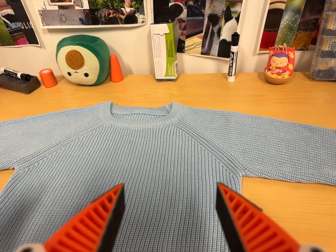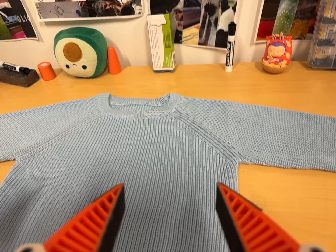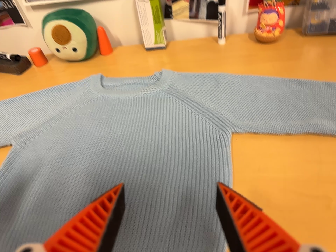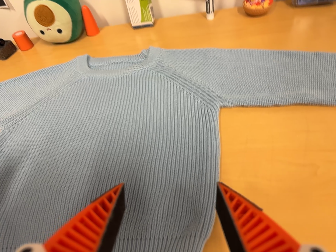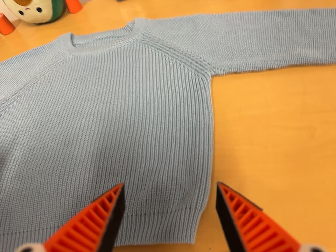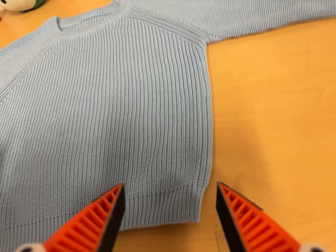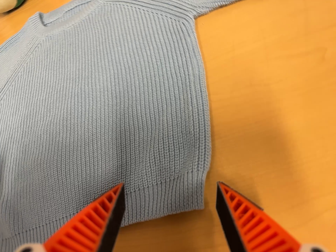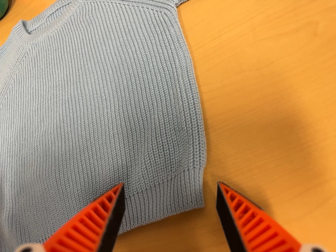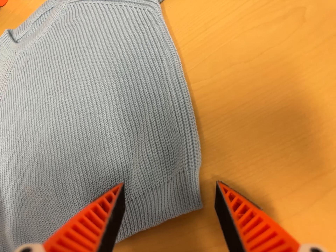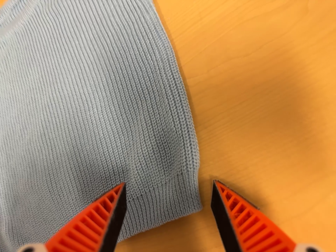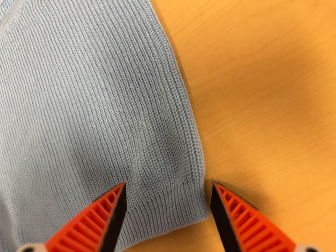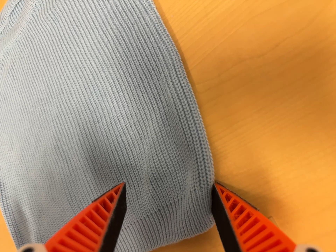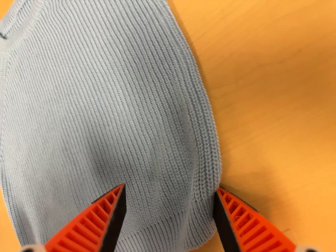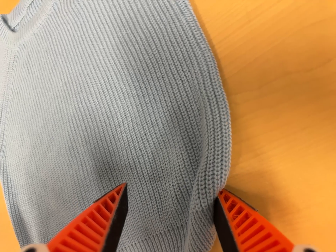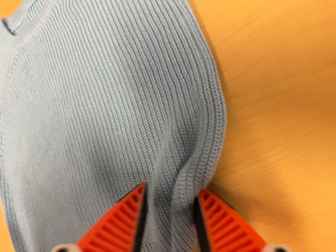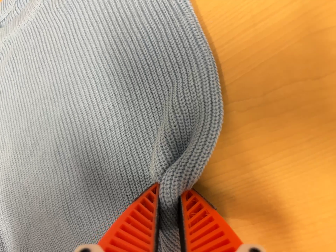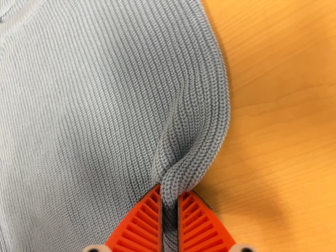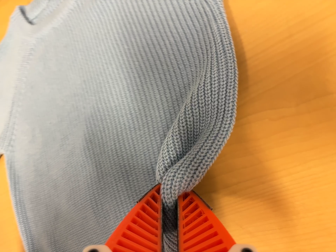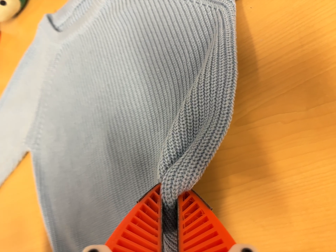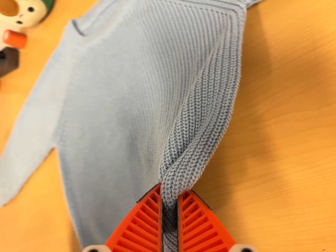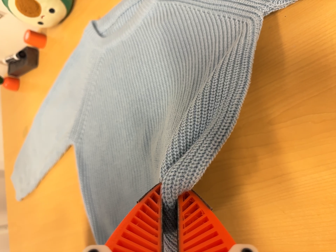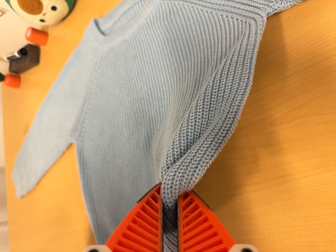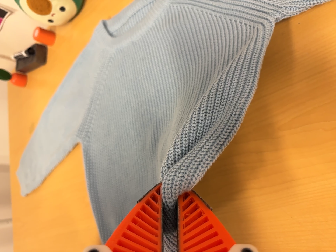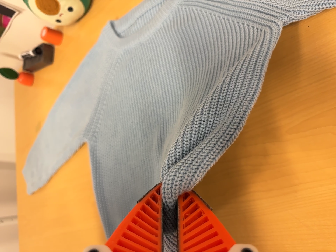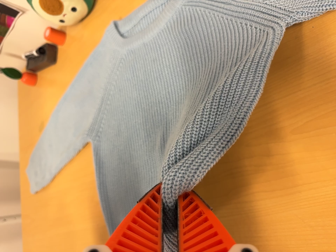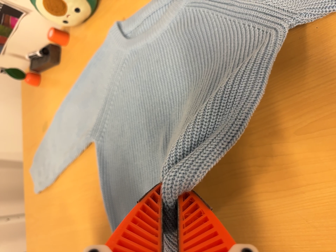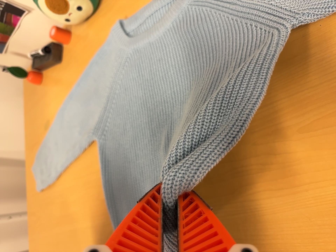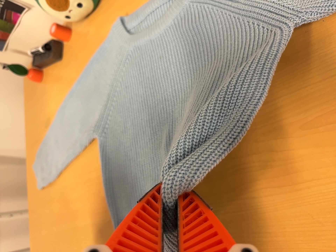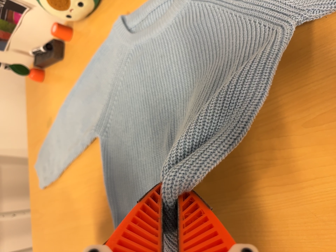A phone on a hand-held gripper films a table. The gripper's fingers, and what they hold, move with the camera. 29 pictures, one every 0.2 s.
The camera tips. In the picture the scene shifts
upward.
0.0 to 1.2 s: The camera travels to its right, toward the bottom of its view and forward, about 12 cm. Its aim tips toward the bottom of its view by about 20 degrees, and the scene shifts upward. It rolls about its line of sight by about 25 degrees, and the scene rotates counterclockwise.
1.2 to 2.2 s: The camera travels toward the top of its view, about 9 cm. Its aim tips toward the bottom of its view by about 15 degrees. It rolls about its line of sight by about 15 degrees, and the scene rotates counterclockwise.
2.2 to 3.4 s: The camera travels to its left, about 6 cm, so close, fixed things drift to the right. It rolls about its line of sight by about 10 degrees, and the scene rotates clockwise.
3.4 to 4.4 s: The camera travels backward, about 6 cm, so what stands in front gets smaller.
4.4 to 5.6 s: The camera shifts only a little, or ends up much as it began.
The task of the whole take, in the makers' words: fold up.
The film runs forward here.
